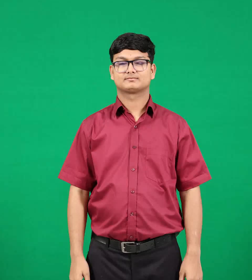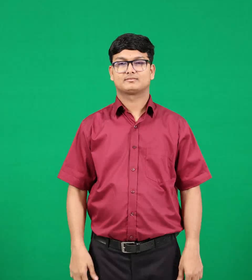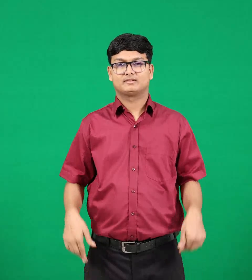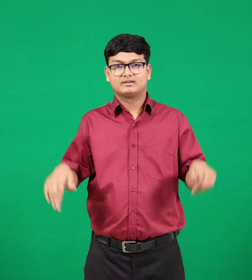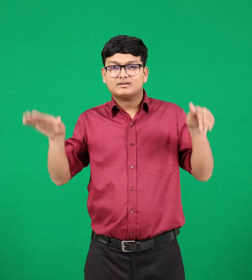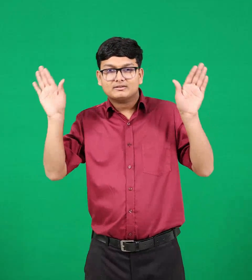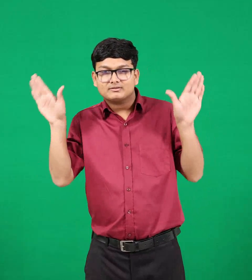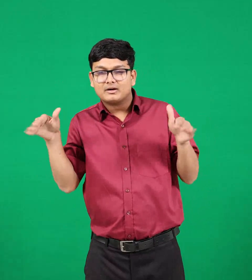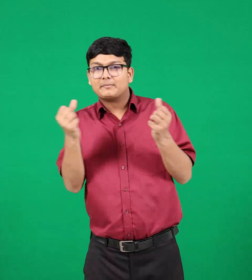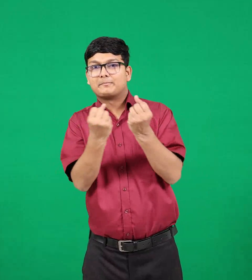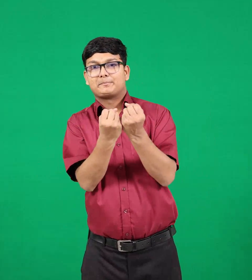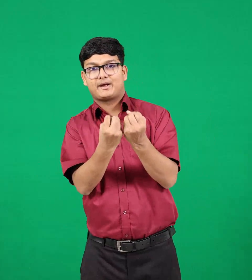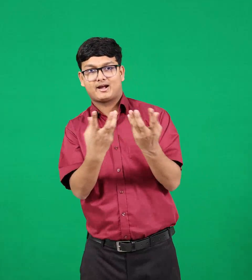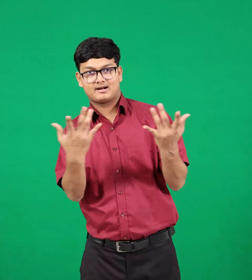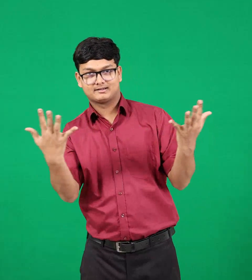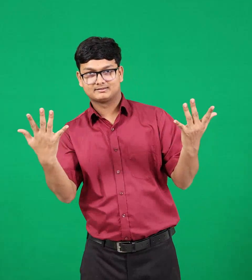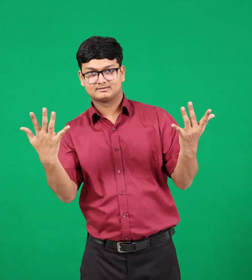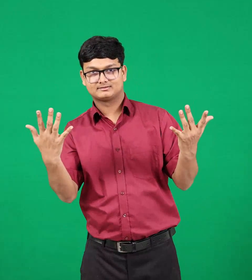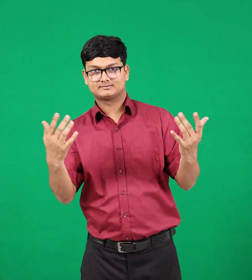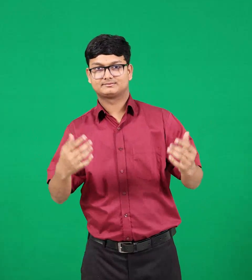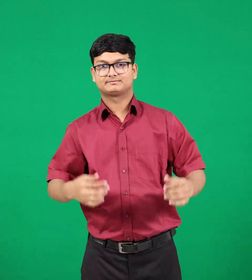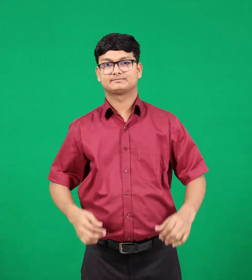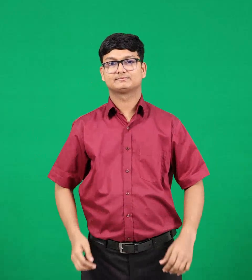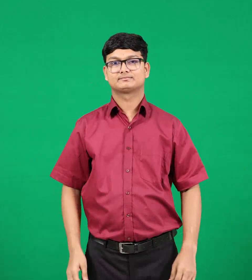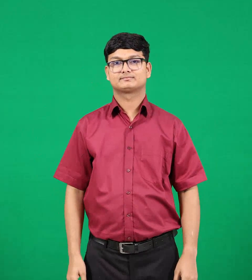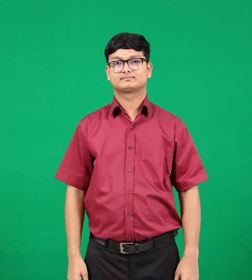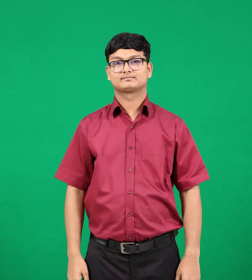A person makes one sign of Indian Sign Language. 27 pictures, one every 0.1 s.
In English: birds
